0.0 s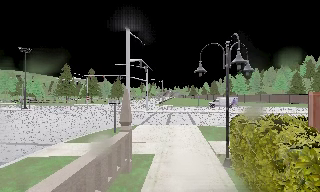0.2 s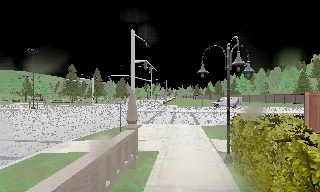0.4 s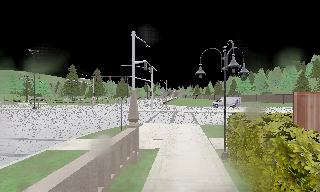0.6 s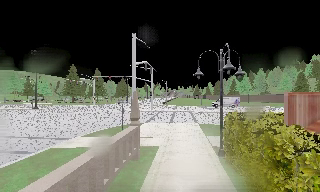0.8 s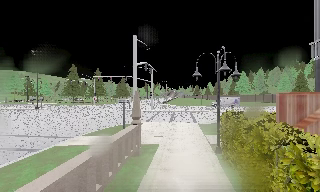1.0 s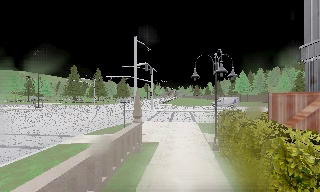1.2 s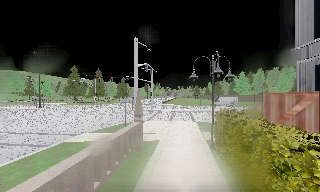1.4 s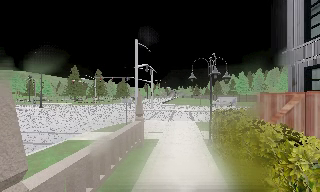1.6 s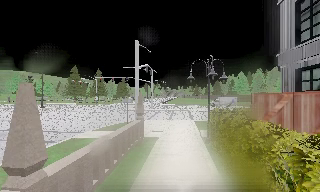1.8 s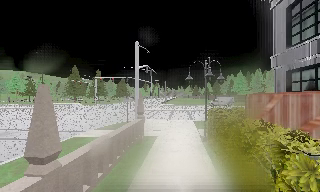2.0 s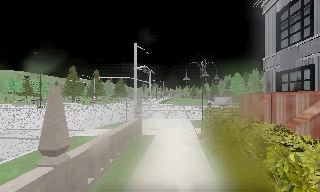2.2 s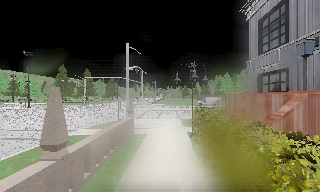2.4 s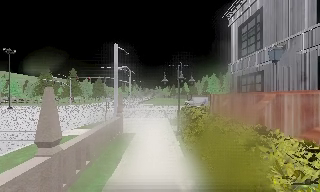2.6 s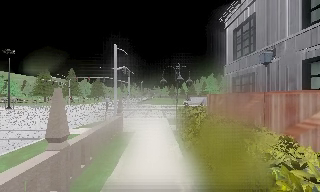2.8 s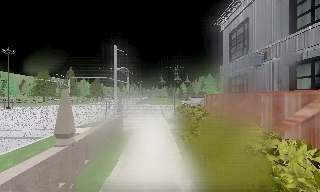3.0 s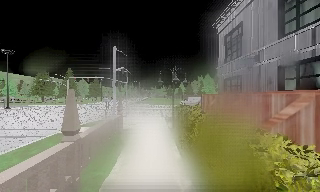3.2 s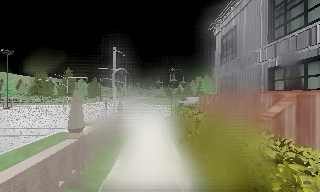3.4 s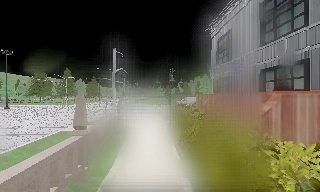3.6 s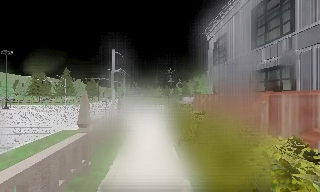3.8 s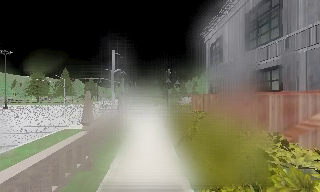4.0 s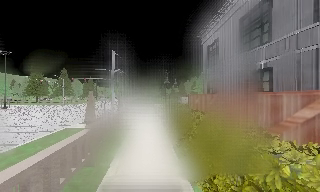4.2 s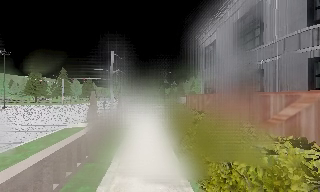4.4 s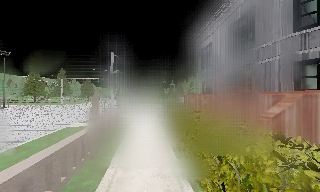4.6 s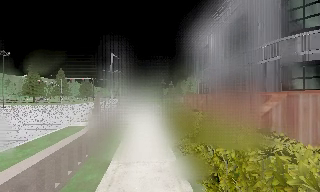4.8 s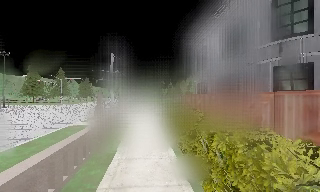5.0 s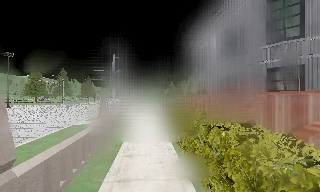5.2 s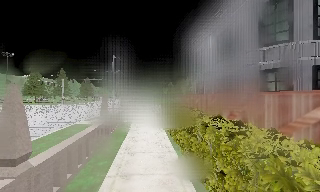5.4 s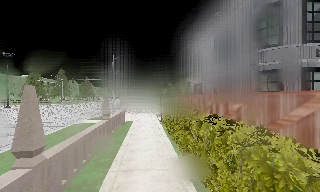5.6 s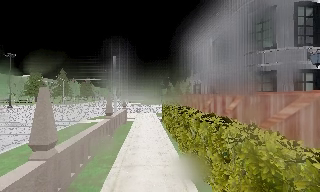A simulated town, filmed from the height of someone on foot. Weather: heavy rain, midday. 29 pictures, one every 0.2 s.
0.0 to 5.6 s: The camera pans to its right, which is clockwise from overhead, by about 10 degrees. It travels backward, about 10 m, so what stands in front gets smaller.
The film runs backward here.
